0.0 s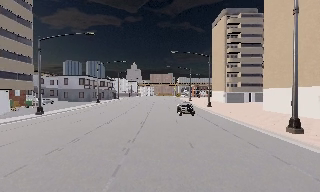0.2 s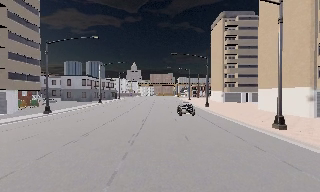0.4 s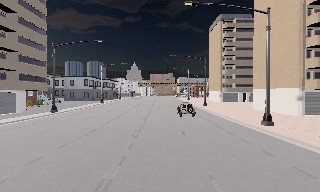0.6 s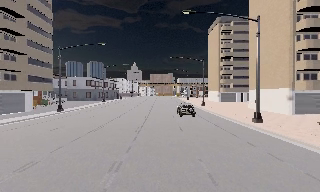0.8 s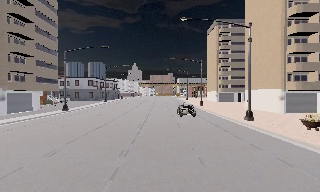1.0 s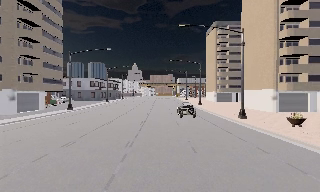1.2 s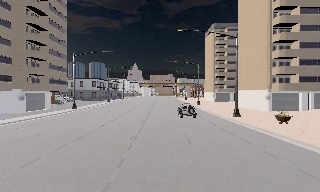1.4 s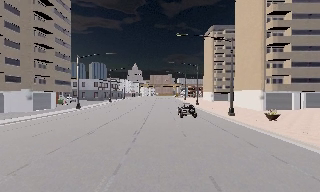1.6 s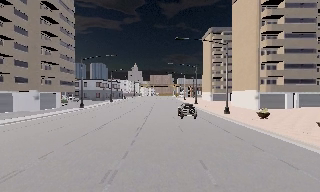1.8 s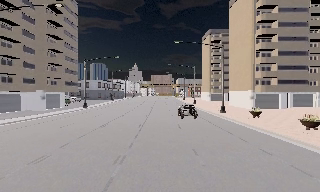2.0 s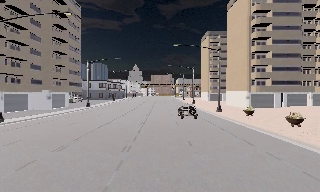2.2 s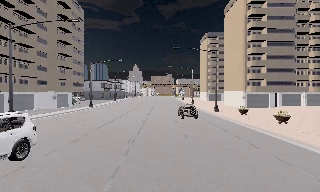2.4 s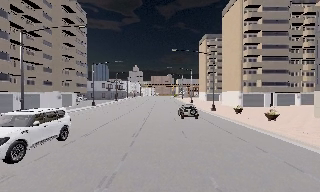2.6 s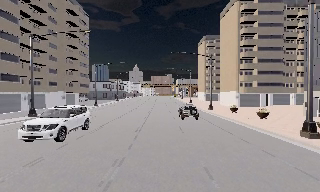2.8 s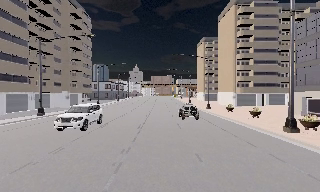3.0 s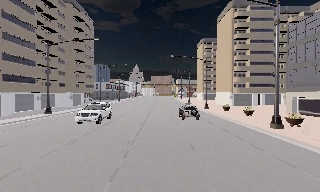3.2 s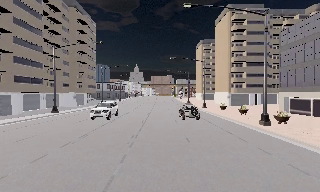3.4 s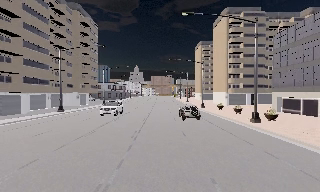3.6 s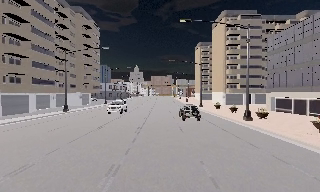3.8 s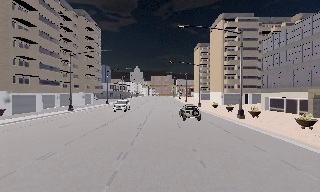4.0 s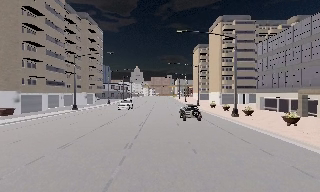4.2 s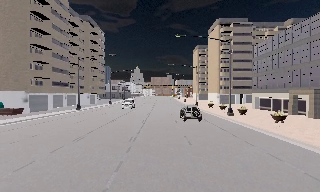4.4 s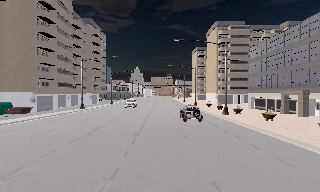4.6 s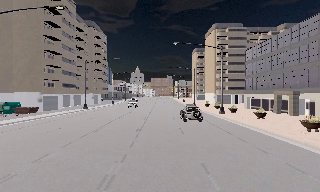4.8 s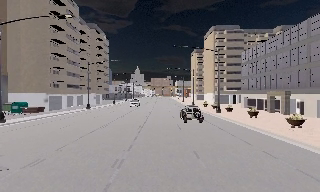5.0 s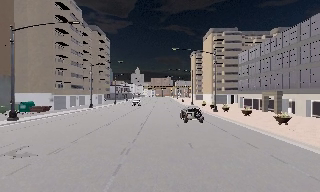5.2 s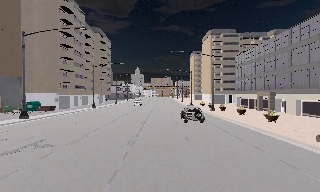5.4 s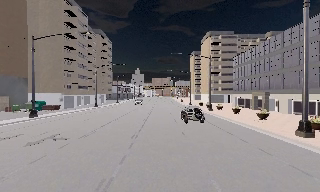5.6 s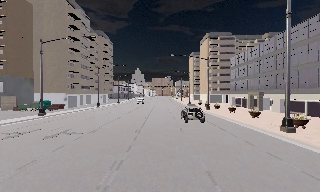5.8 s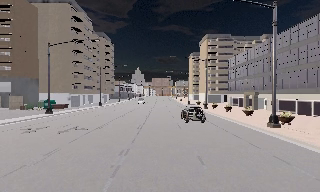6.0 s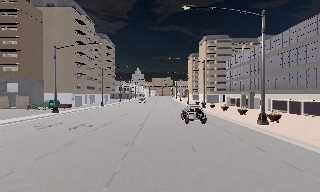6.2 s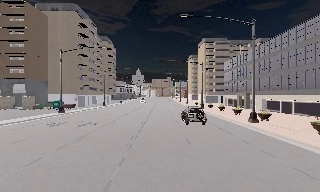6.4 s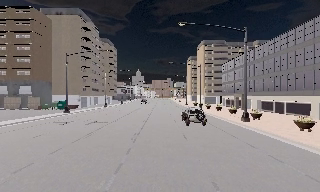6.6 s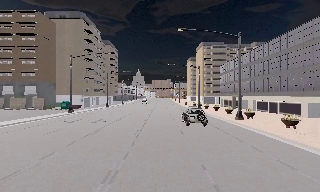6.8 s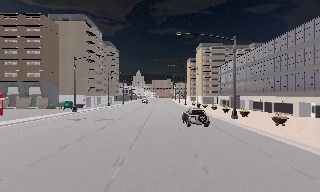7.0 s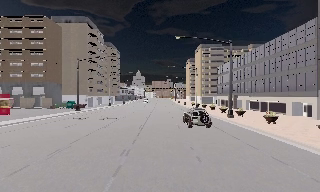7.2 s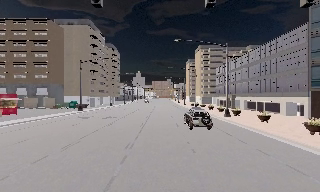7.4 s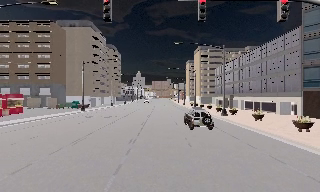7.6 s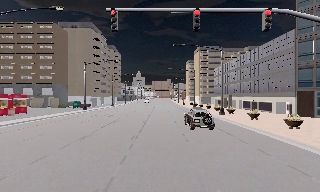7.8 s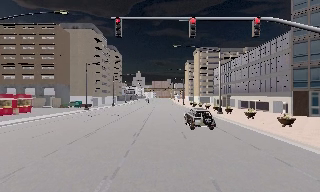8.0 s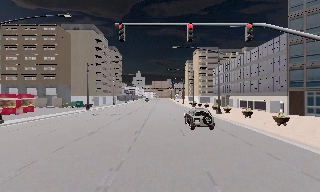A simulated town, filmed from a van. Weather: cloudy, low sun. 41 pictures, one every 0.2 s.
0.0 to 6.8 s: The camera travels backward, about 50 m, so what stands in front gets smaller.
6.8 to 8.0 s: The camera travels backward, about 6 m, so what stands in front gets smaller. It loses speed.
The film runs backward here.
